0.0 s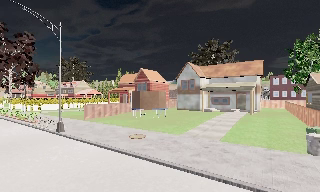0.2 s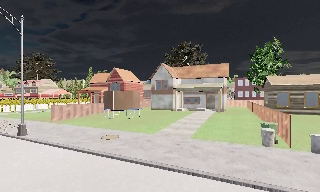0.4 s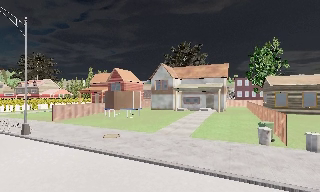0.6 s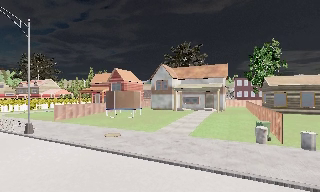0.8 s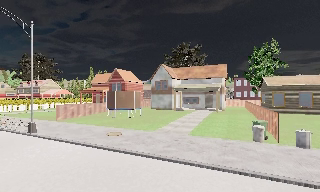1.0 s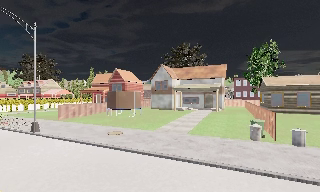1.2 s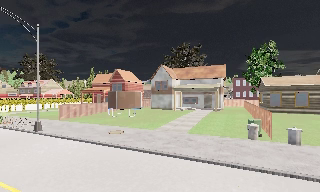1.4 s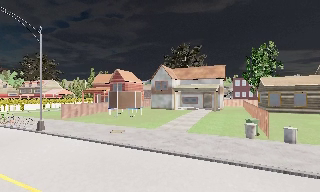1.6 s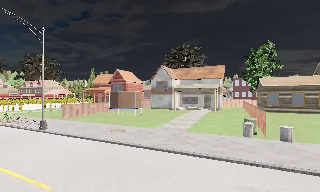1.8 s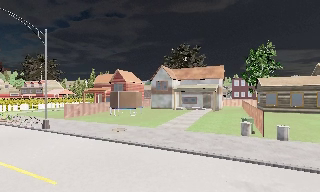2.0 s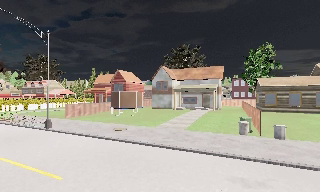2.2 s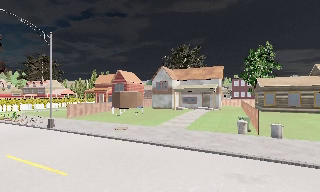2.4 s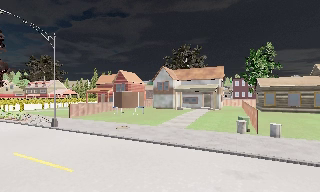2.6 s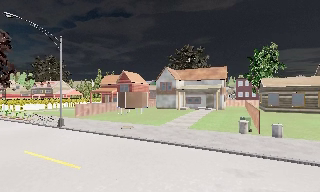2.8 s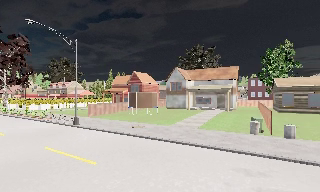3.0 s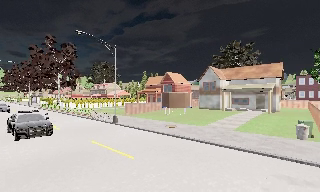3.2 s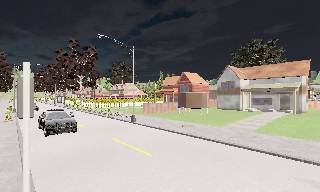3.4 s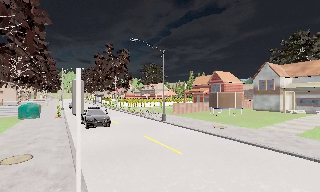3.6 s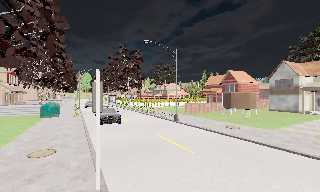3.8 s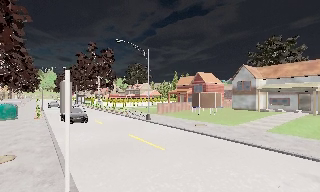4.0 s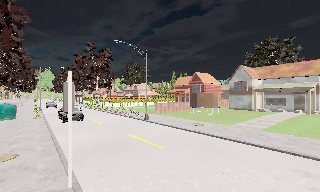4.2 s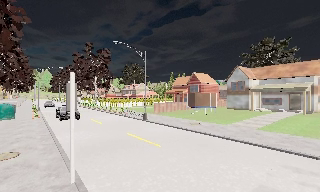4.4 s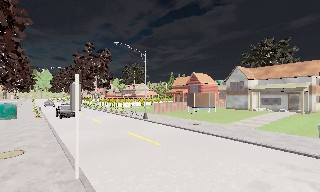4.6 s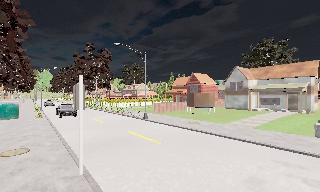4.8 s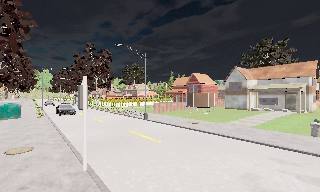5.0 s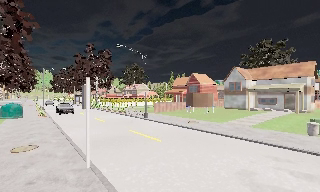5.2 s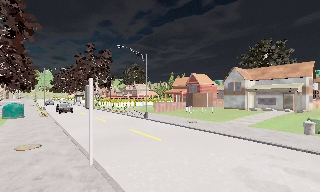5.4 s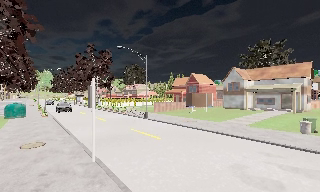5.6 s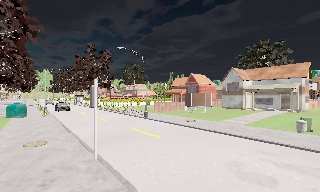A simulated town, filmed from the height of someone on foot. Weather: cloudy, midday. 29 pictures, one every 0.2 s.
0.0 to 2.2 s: The camera travels backward, about 2.5 m, so what stands in front gets smaller.
2.2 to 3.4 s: The camera swings to its left by about 35 degrees, and the scene slides to the right. It travels backward, about 1.5 m.
3.4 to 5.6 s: The camera travels backward, about 3 m, so what stands in front gets smaller.
The film runs backward here.
